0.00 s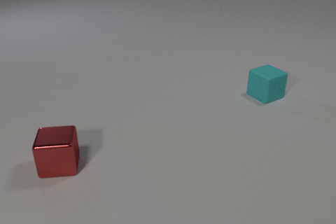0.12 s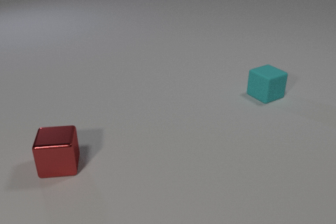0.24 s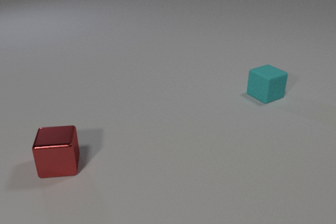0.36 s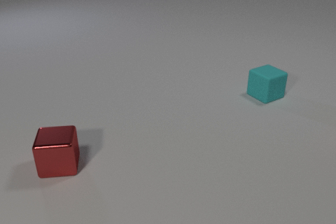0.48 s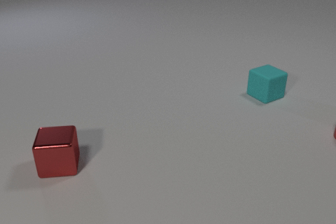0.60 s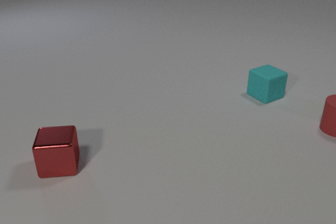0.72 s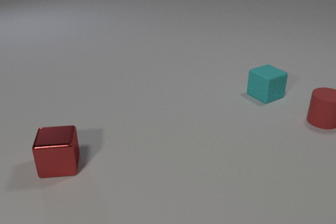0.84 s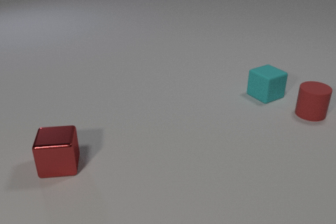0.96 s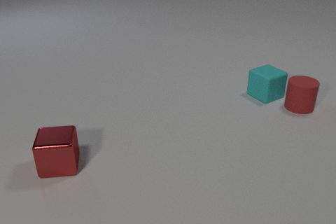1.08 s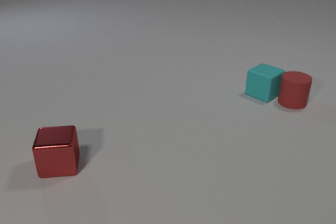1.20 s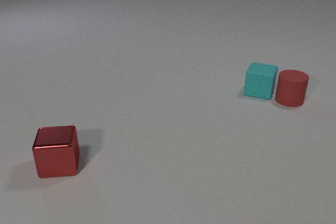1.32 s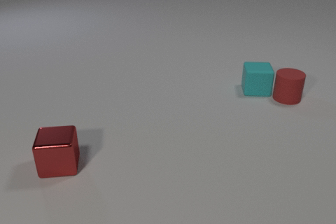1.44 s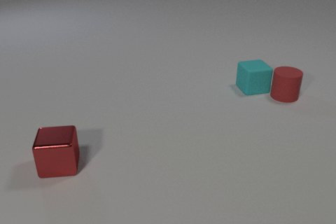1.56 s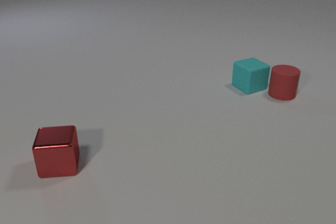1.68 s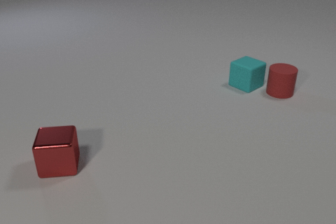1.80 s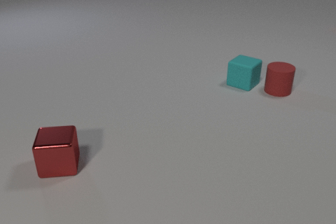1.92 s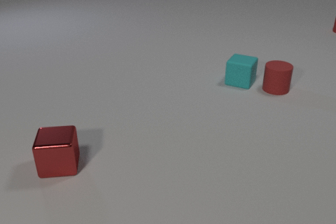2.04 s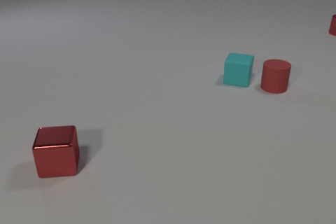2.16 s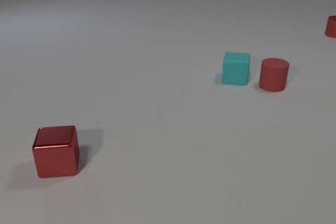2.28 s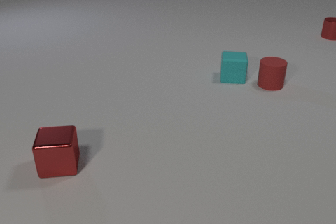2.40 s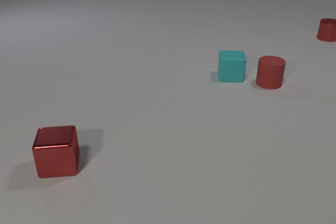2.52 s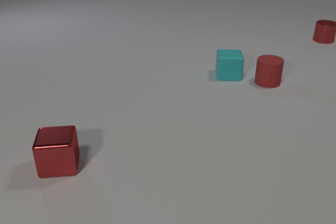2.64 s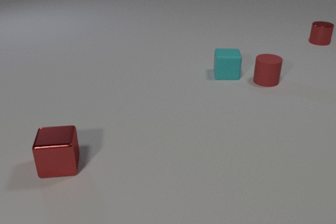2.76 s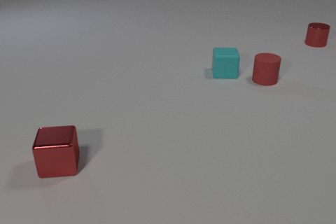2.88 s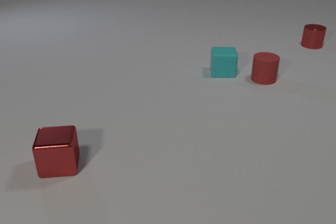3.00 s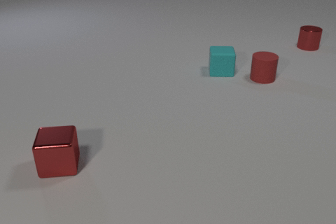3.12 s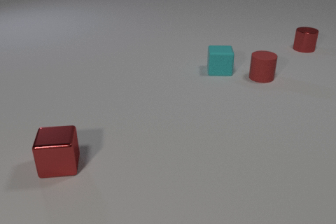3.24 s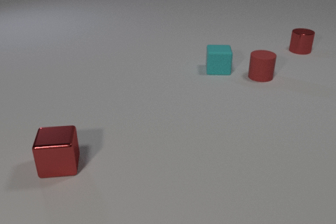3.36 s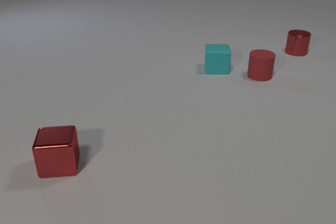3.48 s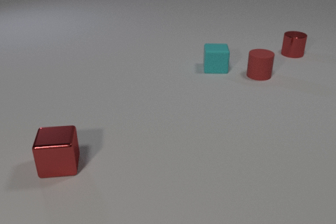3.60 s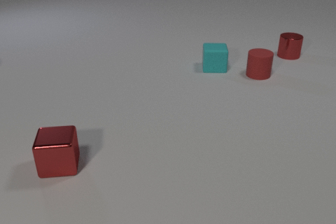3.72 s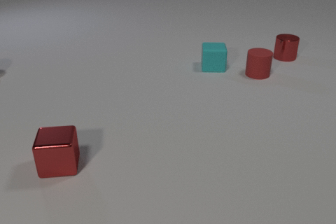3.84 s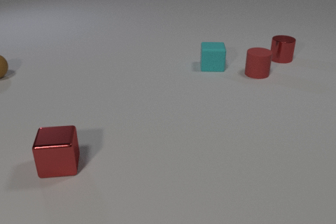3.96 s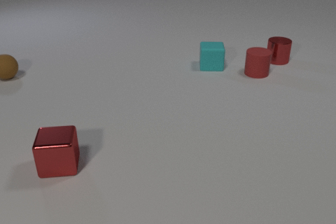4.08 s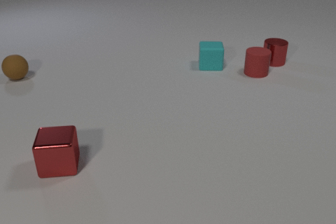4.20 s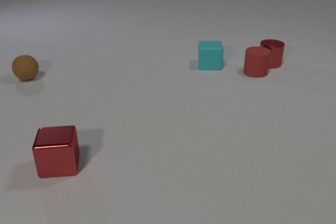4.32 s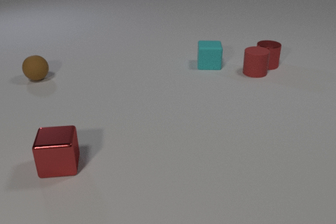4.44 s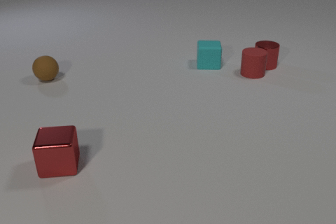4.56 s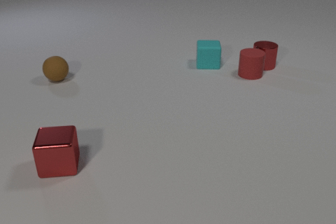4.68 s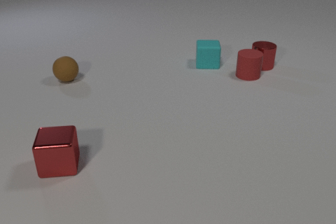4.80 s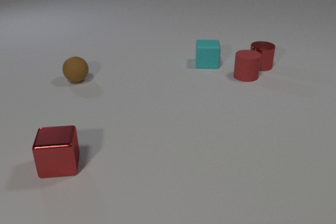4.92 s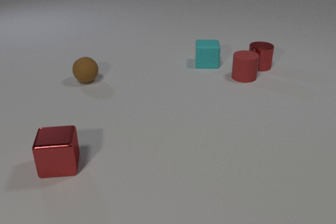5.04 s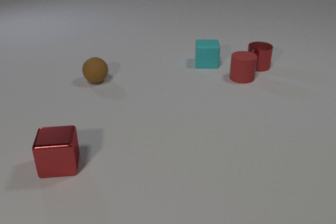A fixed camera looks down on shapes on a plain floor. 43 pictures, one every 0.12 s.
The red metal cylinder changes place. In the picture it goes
toward the camera.
The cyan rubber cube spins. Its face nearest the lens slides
to the right.
0.00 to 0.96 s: The red rubber cylinder comes in at the right edge, slides to the left and away from the camera.
0.96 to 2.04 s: The red rubber cylinder slides away from the camera and to the left. The cyan rubber cube slides to the left and away from the camera, spins counterclockwise seen from above by about 135 degrees, its near face sliding to the right. The red metal cylinder comes in at the right edge, slides toward the camera and to the left. The red rubber cylinder and the cyan rubber cube collide.
2.04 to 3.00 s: The red rubber cylinder slides away from the camera and to the left. The cyan rubber cube slides away from the camera and to the left. The red metal cylinder slides toward the camera and to the left.
3.00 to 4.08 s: The red rubber cylinder slides away from the camera and to the left. The cyan rubber cube slides away from the camera and to the left. The red metal cylinder slides toward the camera and to the left. The brown rubber sphere comes in at the left edge, rolls to the right and toward the camera.
4.08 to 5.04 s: The red rubber cylinder slides toward the camera and to the left. The cyan rubber cube slides away from the camera. The red metal cylinder slides toward the camera and to the left. The brown rubber sphere rolls to the right. The red rubber cylinder and the red metal cylinder collide.
How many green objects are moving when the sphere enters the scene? 0.
What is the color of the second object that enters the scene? red.
What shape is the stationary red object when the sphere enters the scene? cube.
